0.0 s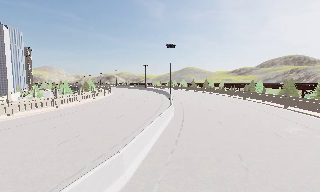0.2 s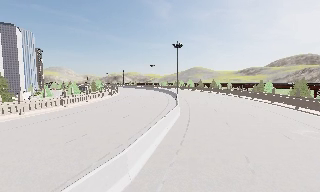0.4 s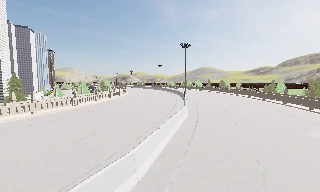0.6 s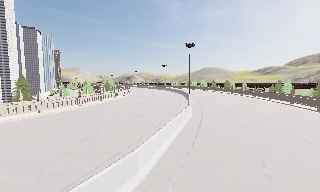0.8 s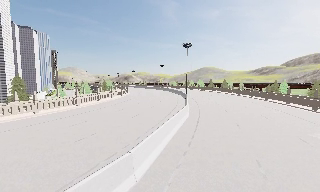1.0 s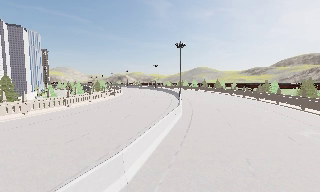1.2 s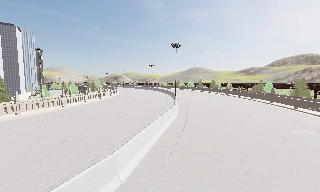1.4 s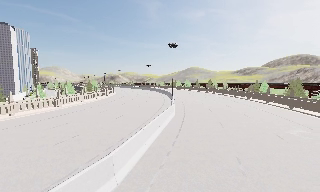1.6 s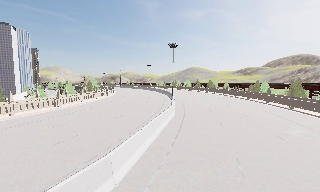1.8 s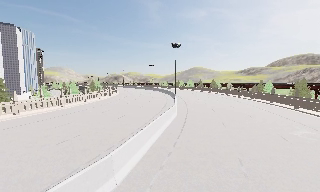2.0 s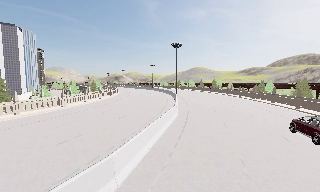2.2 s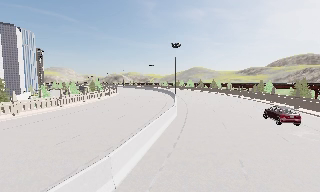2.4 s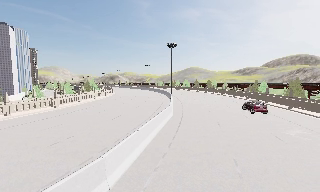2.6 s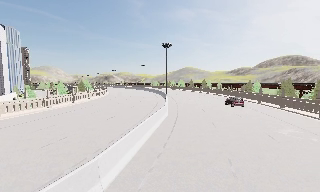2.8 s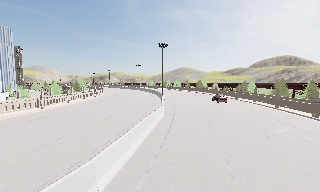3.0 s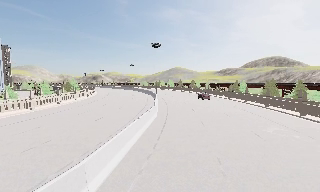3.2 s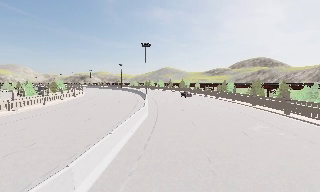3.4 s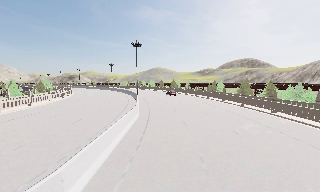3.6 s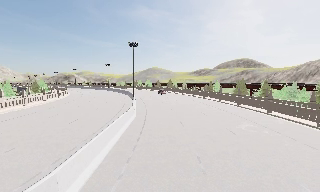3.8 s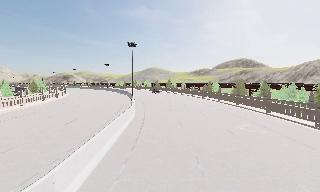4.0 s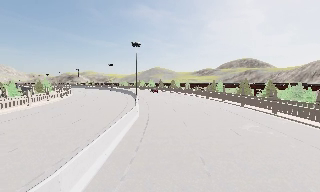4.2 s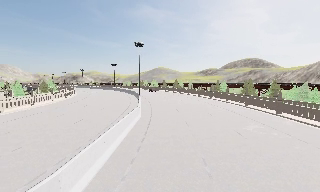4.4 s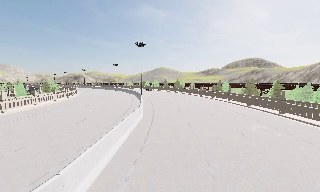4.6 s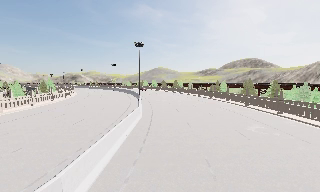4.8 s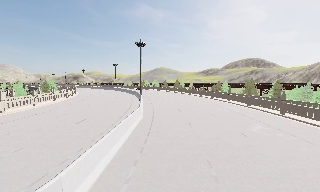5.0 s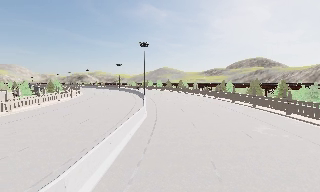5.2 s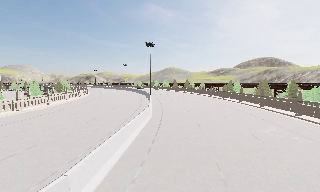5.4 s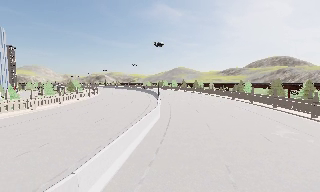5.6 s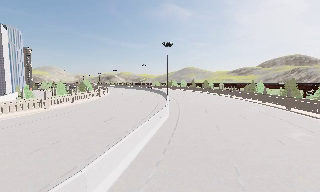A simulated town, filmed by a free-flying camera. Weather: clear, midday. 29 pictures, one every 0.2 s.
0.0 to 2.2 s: The camera travels to its right, about 0.5 m.
2.2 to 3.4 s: The camera swings to its right by about 15 degrees, and the scene slides to the left.
3.4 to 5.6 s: The camera pans to its left, which is counterclockwise from overhead, by about 10 degrees. It travels forward, about 0.5 m, so what stands in front looms larger.
The film runs forward here.
